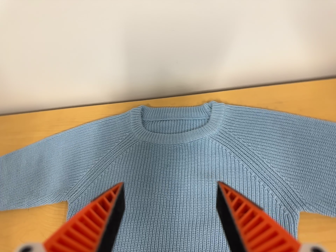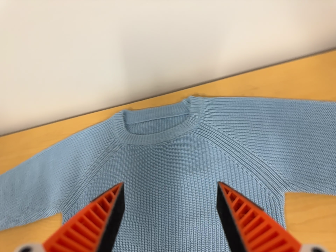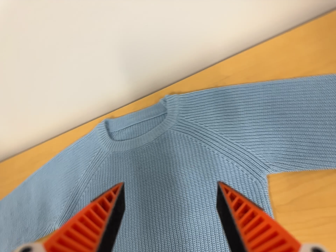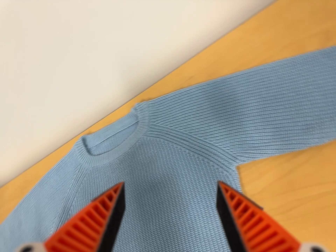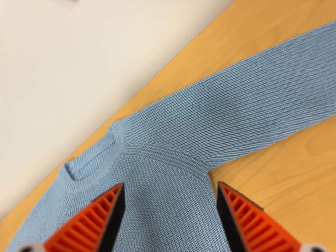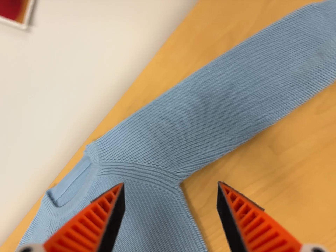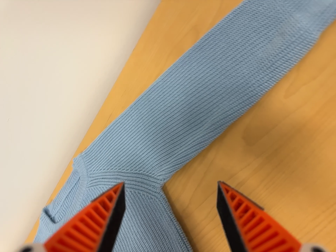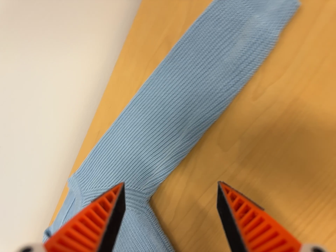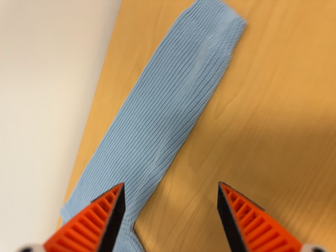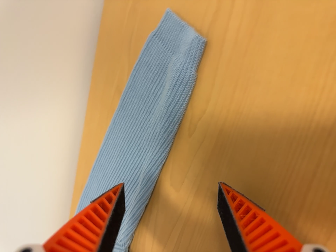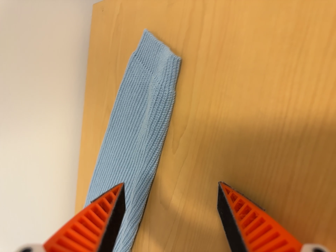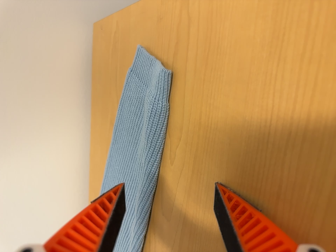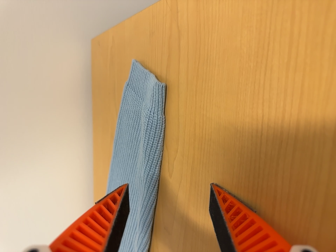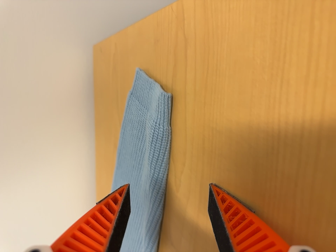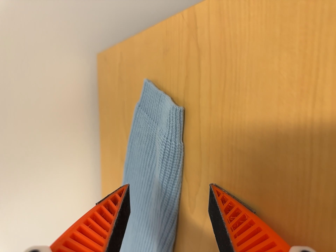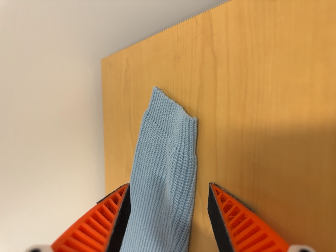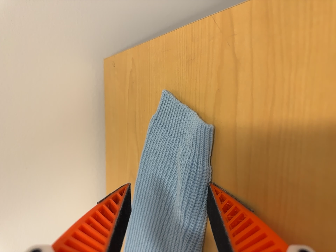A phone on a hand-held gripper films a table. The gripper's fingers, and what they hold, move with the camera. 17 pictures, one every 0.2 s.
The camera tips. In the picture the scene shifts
downward.
The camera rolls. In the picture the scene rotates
counterclockwise.
0.0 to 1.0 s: The camera travels to its right, about 28 cm, so close, fixed things drift to the left. Its aim tips toward the top of its view by about 10 degrees, and the scene shifts downward. It rolls about its line of sight by about 40 degrees, and the scene rotates counterclockwise.
1.0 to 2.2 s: The camera pans to its left by about 15 degrees. It travels to its right, about 24 cm. Its aim tips toward the top of its view by about 10 degrees, and the scene shifts downward. It rolls about its line of sight by about 35 degrees, and the scene rotates counterclockwise.
2.2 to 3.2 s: The camera travels forward and toward the top of its view, about 8 cm, so what stands in front looms larger.
The film runs forward here.
